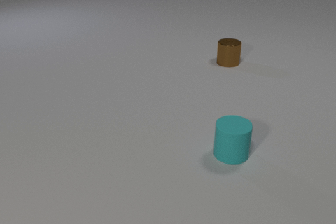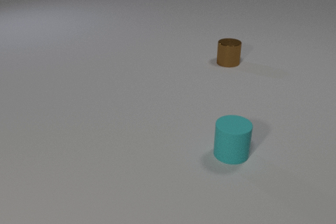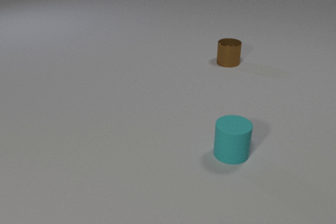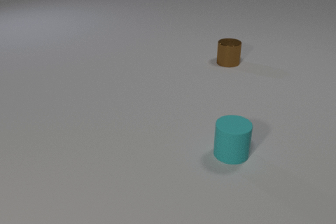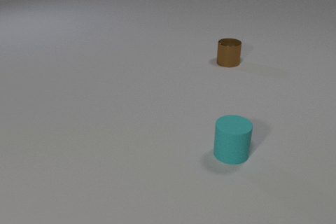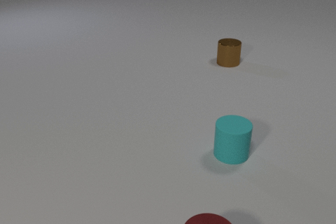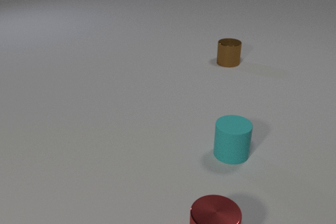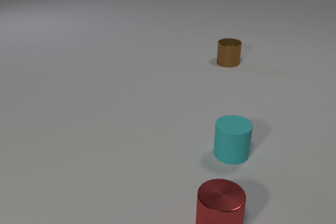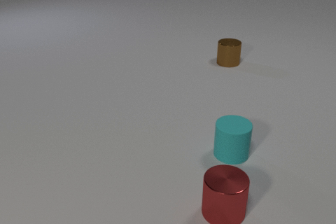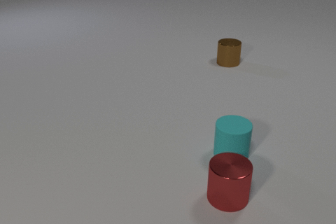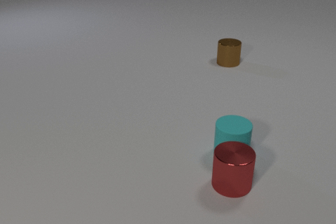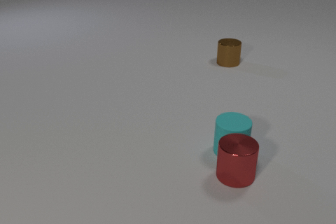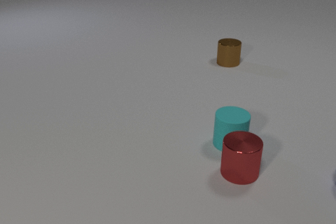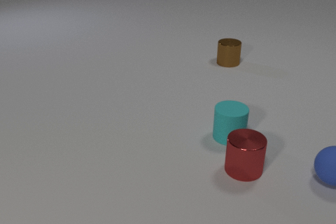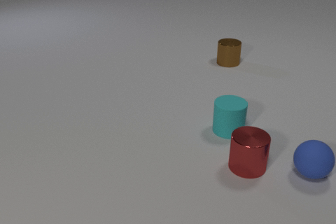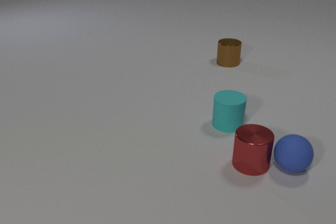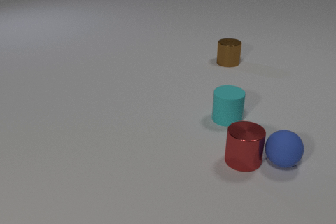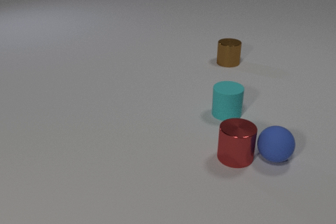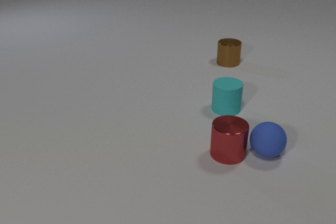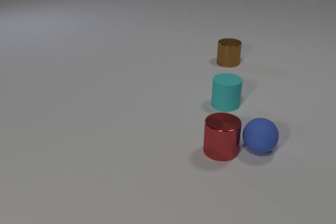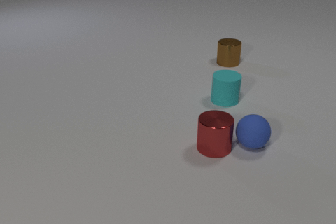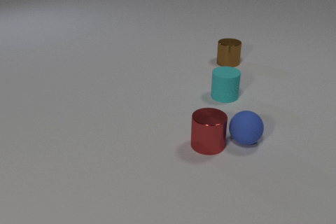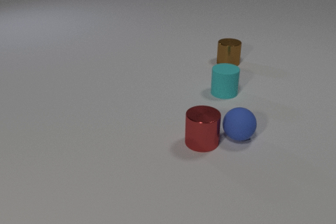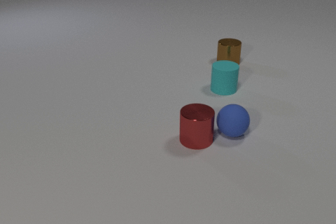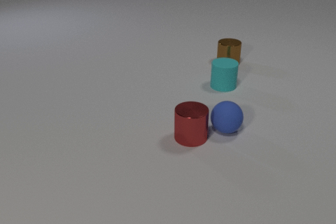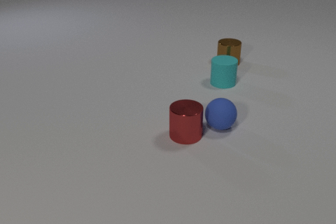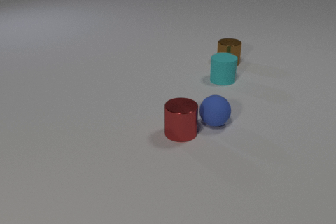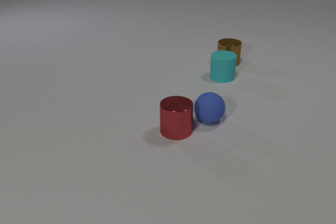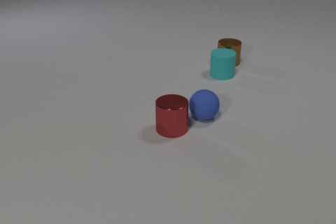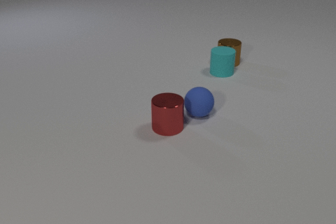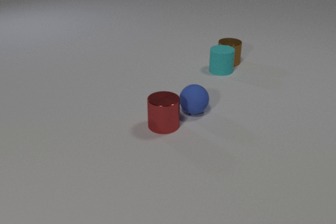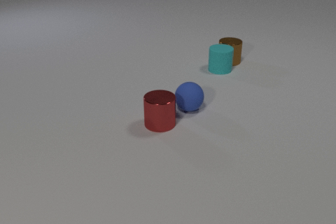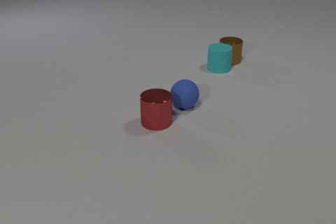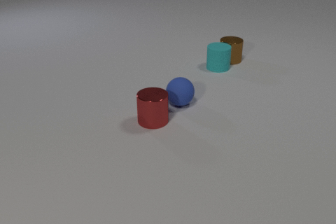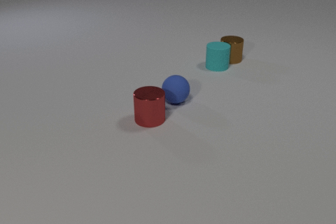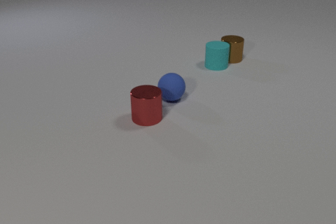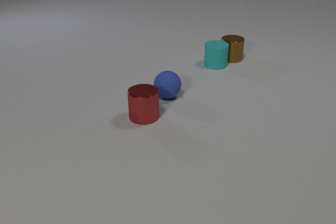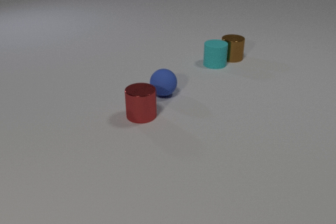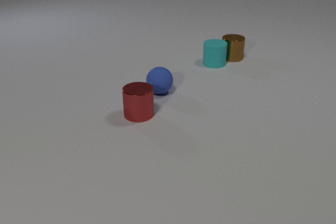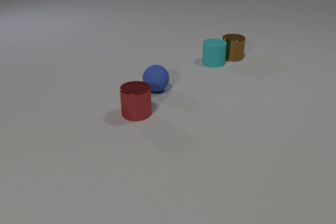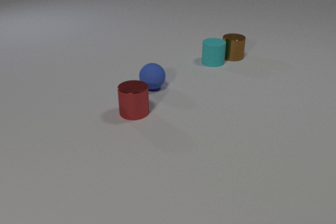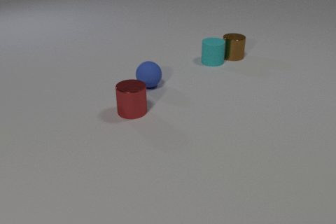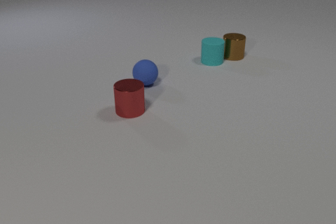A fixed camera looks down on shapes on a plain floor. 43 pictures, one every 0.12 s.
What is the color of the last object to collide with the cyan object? brown.
How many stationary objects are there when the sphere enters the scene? 1.
Are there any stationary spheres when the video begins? no.
0.00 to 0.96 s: The red metal cylinder comes in at the bottom edge, slides away from the camera.
0.96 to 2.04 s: The red metal cylinder slides away from the camera. The cyan rubber cylinder slides away from the camera. The blue rubber sphere comes in at the right edge, rolls to the left. The red metal cylinder and the cyan rubber cylinder collide. The red metal cylinder and the blue rubber sphere collide.
2.04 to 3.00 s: The red metal cylinder slides to the left and away from the camera. The cyan rubber cylinder slides away from the camera. The blue rubber sphere rolls to the left and away from the camera.
3.00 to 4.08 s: The red metal cylinder slides to the left and away from the camera. The cyan rubber cylinder slides away from the camera. The blue rubber sphere rolls away from the camera and to the left. The brown metal cylinder slides away from the camera. The cyan rubber cylinder and the brown metal cylinder collide.
4.08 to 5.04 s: The red metal cylinder slides to the left and away from the camera. The cyan rubber cylinder slides away from the camera and to the left. The blue rubber sphere rolls away from the camera and to the left. The brown metal cylinder slides away from the camera.
